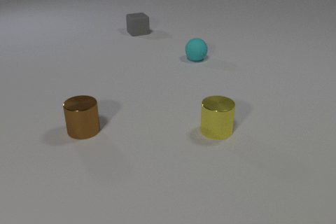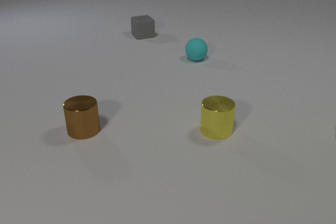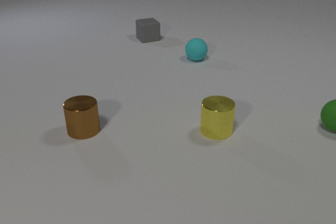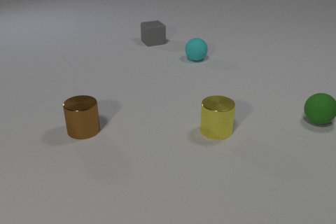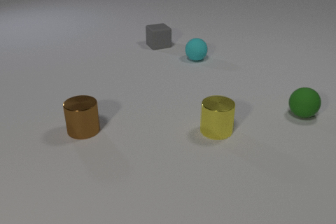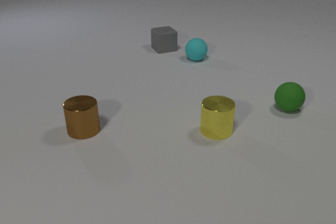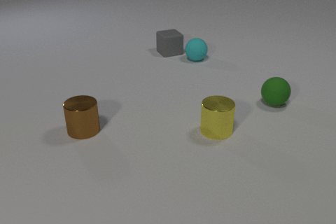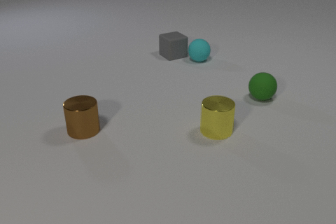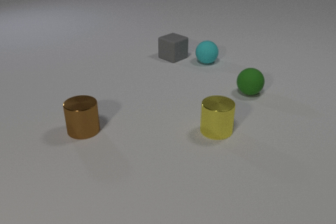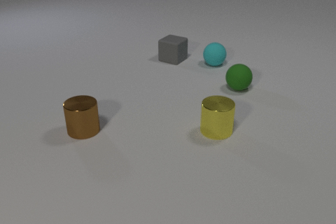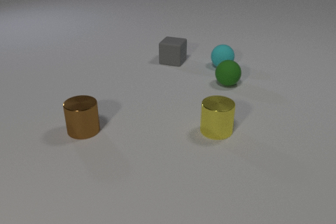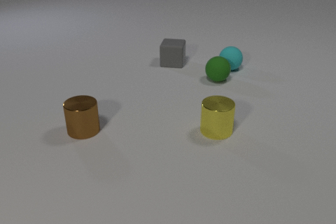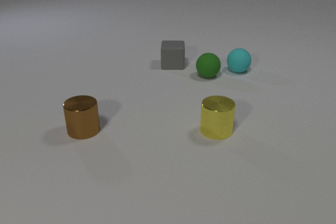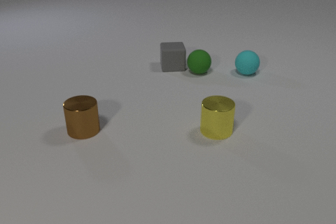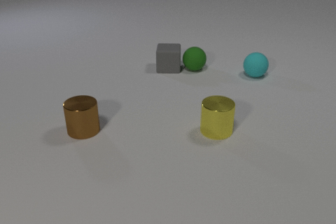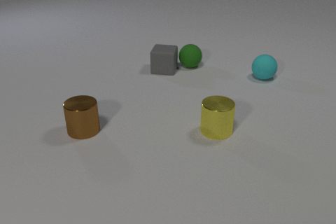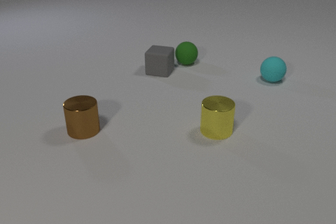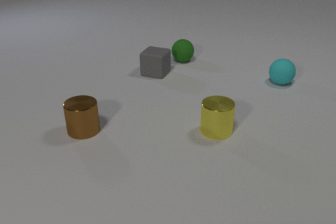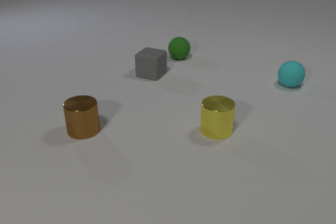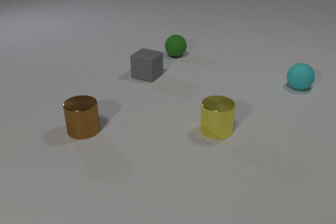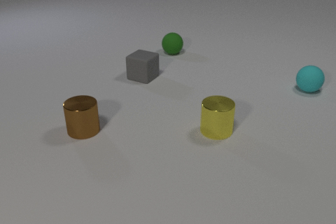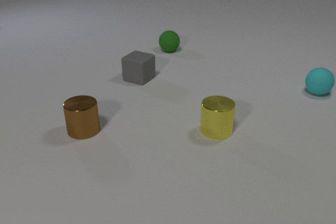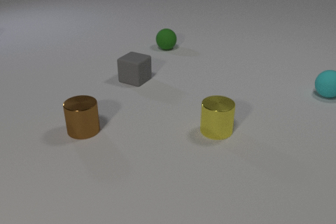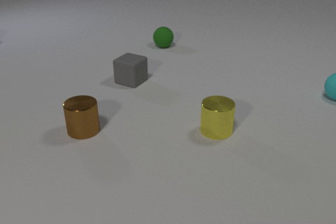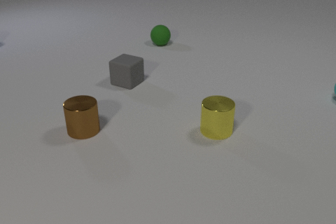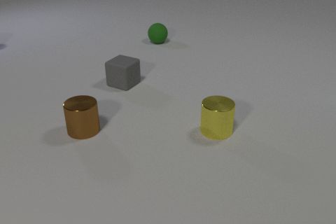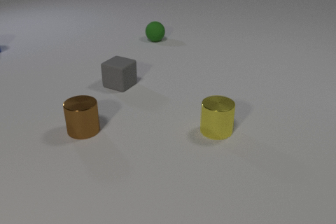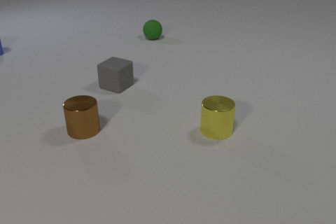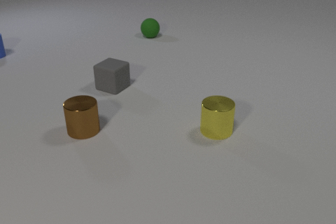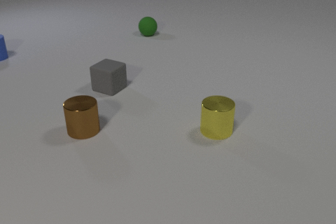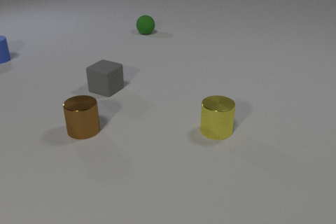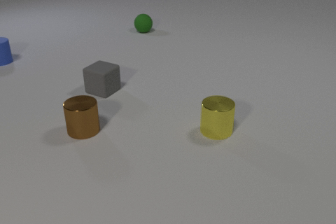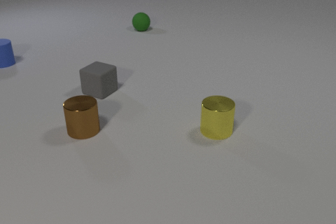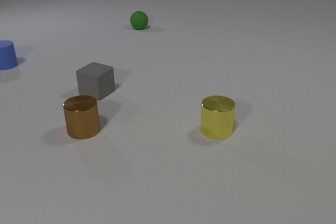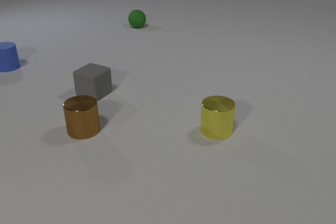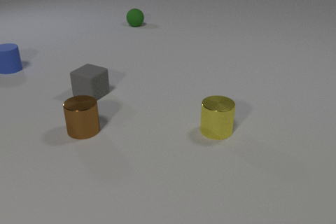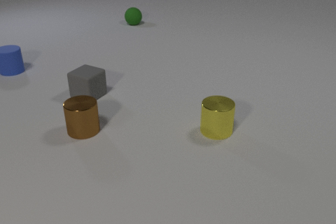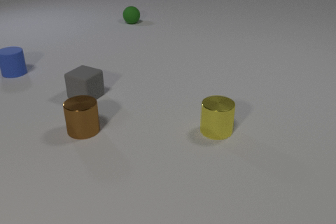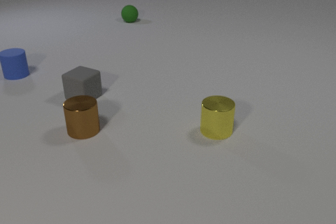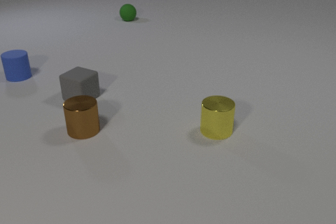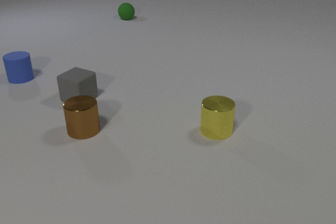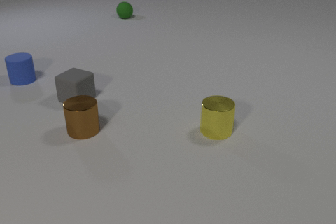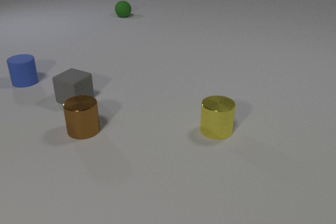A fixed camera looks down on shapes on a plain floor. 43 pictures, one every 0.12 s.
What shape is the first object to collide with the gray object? sphere.
What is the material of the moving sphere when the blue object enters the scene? rubber.
How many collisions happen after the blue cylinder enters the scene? 0.
0.00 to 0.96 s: The gray rubber cube slides toward the camera and to the right, spins counterclockwise seen from above by about 30 degrees, its near face sliding to the right. The green rubber sphere comes in at the right edge, rolls to the left and away from the camera. The cyan rubber sphere rolls to the right and toward the camera. The gray rubber cube and the cyan rubber sphere collide.
0.96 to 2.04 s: The gray rubber cube slides toward the camera and to the left, spins counterclockwise seen from above by about 30 degrees, its near face sliding to the right. The green rubber sphere rolls away from the camera and to the left. The cyan rubber sphere rolls to the right and toward the camera. The gray rubber cube and the green rubber sphere collide.
2.04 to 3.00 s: The gray rubber cube slides to the left and toward the camera. The green rubber sphere rolls away from the camera and to the left. The cyan rubber sphere rolls to the right, leaves at the right edge.
3.00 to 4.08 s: The gray rubber cube slides to the left and toward the camera. The green rubber sphere rolls away from the camera and to the left. The blue rubber cylinder comes in at the left edge, slides toward the camera.
4.08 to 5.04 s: The gray rubber cube slides to the left and toward the camera. The green rubber sphere rolls away from the camera. The blue rubber cylinder slides toward the camera.
